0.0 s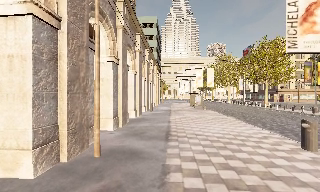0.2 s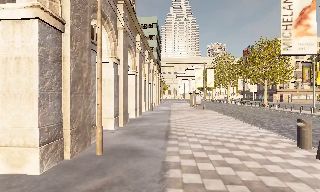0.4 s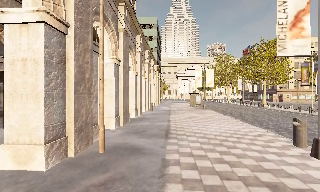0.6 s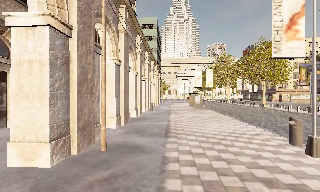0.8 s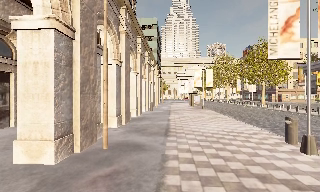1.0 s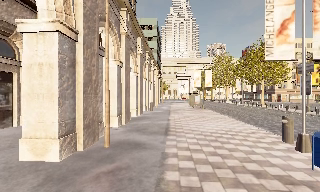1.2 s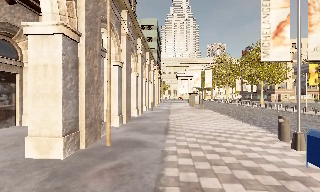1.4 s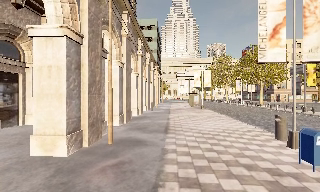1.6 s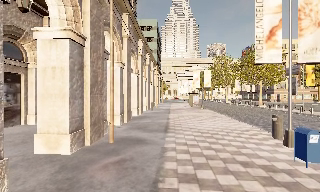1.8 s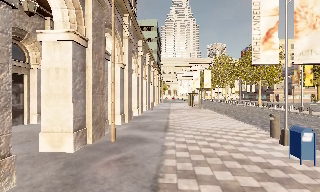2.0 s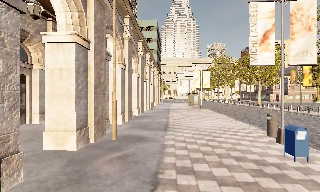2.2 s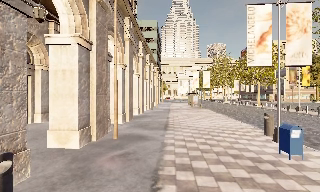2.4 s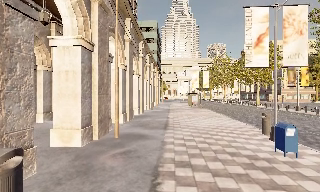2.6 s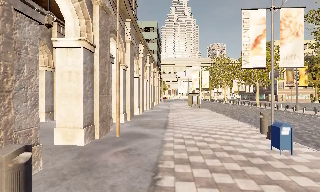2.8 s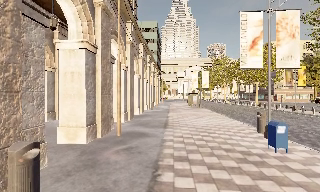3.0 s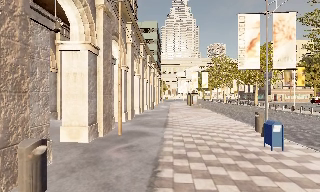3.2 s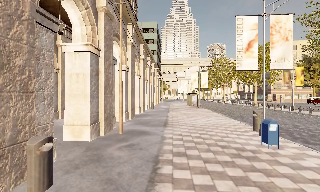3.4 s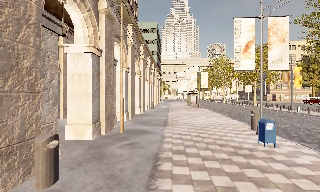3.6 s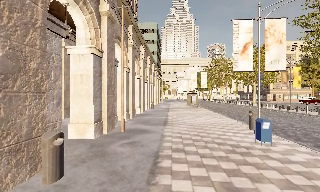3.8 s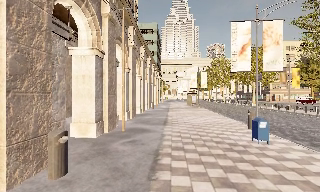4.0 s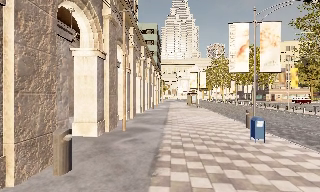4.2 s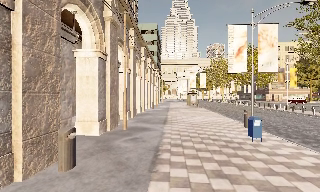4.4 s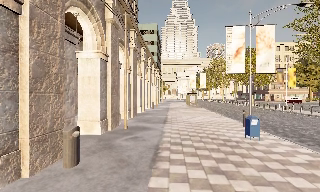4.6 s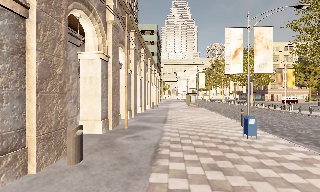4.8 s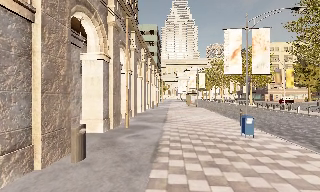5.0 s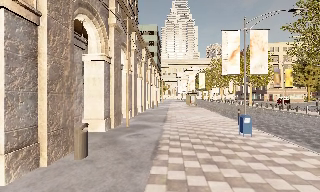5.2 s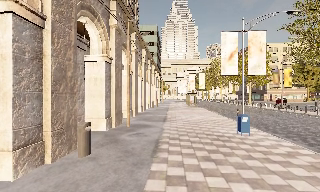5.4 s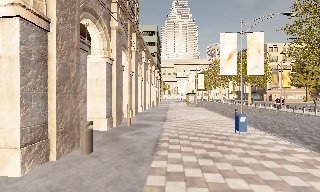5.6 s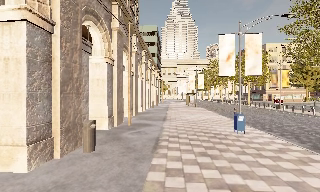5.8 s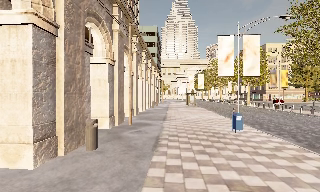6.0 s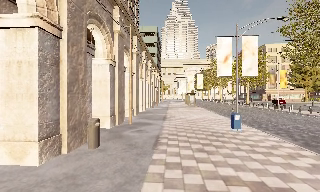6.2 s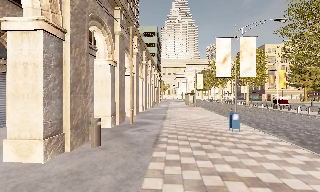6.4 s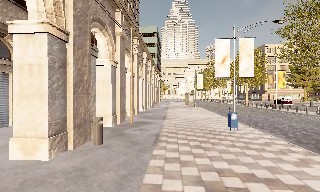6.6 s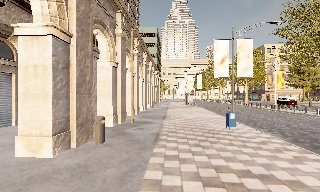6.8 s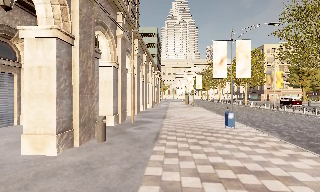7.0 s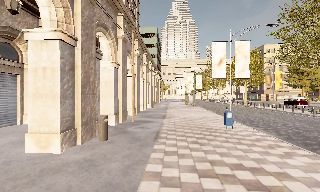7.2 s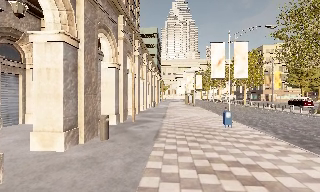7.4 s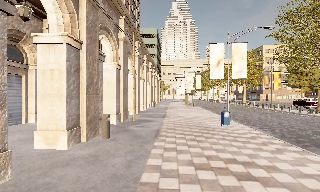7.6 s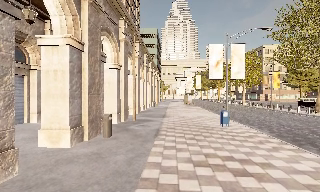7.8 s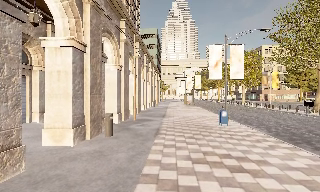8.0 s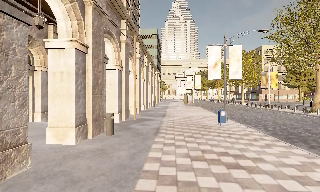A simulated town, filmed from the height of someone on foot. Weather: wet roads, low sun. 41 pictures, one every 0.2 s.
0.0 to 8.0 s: The camera travels backward, about 9 m, so what stands in front gets smaller.
The film runs backward here.
